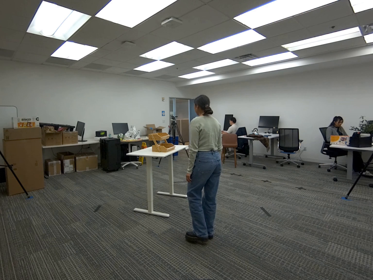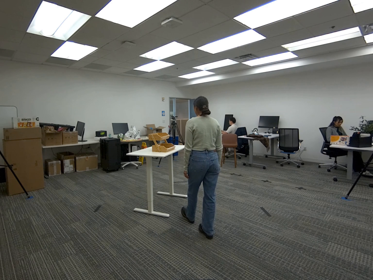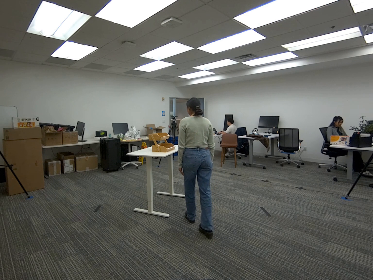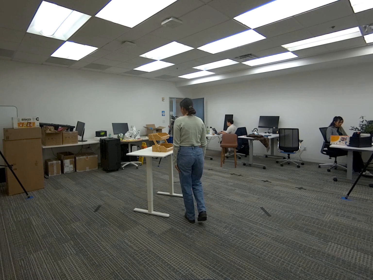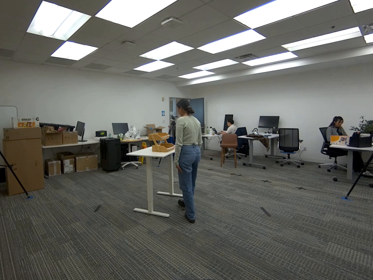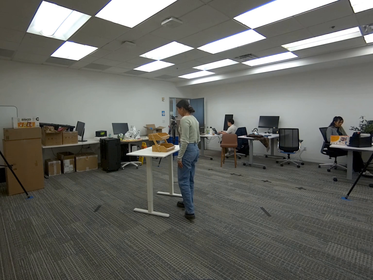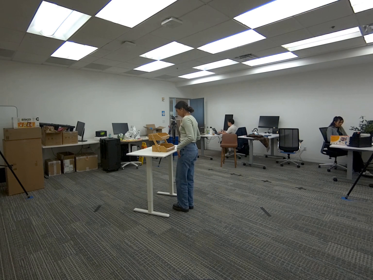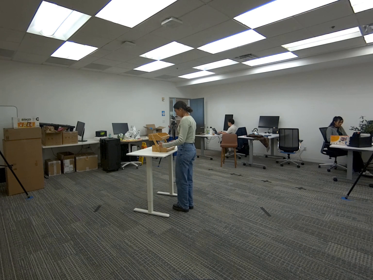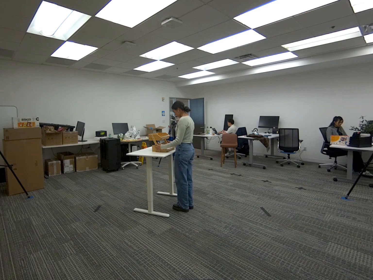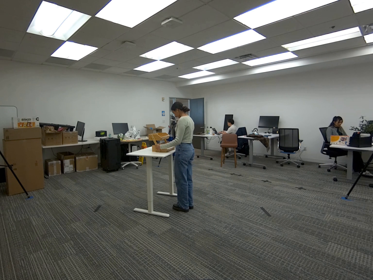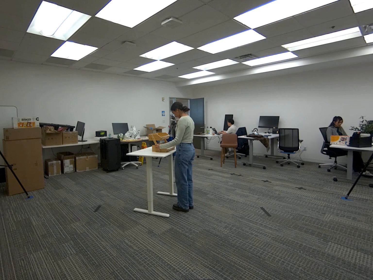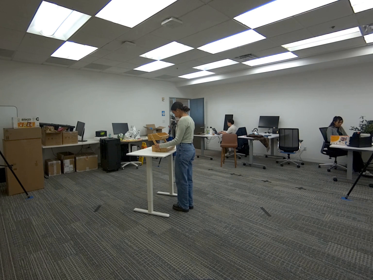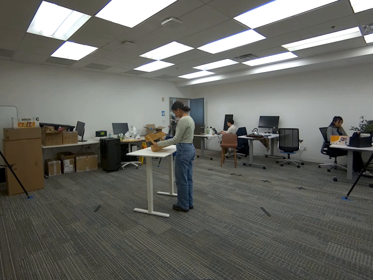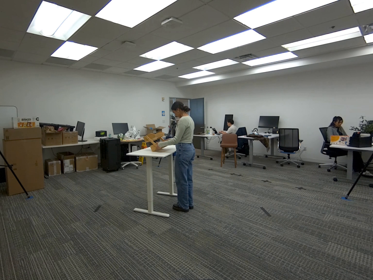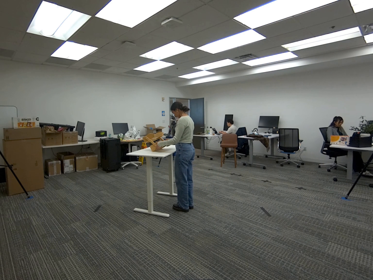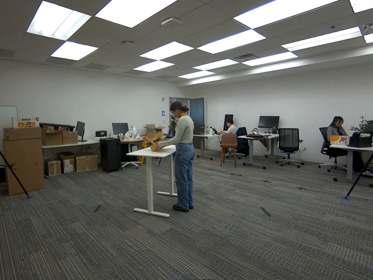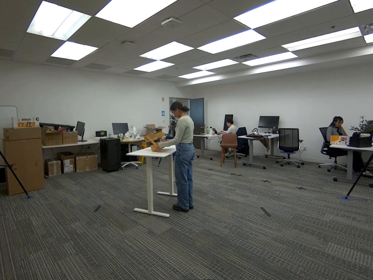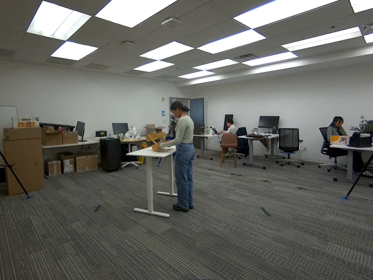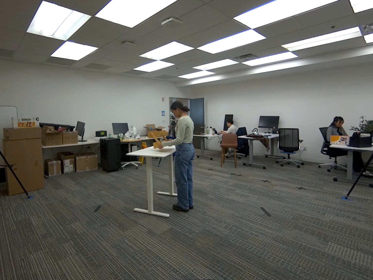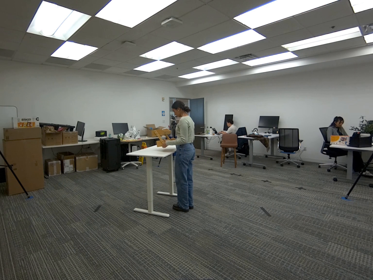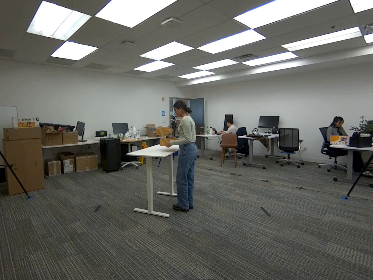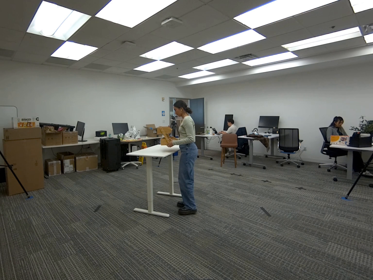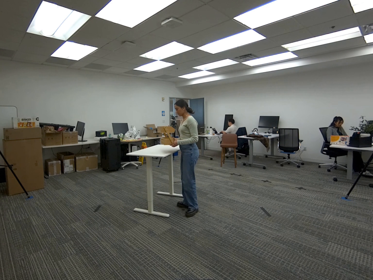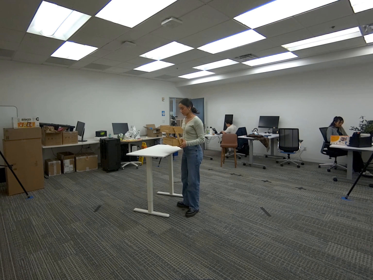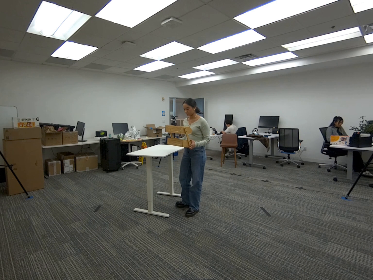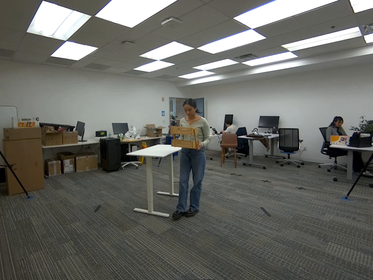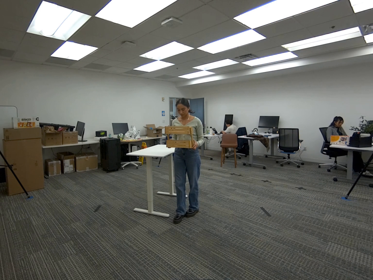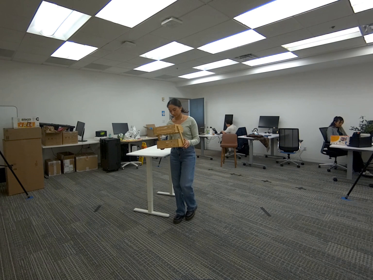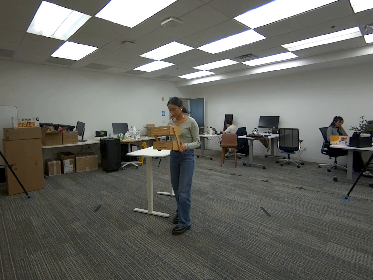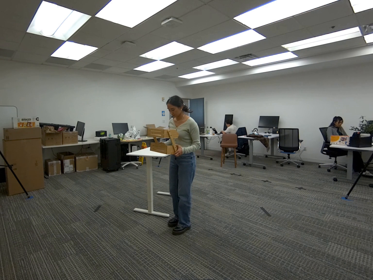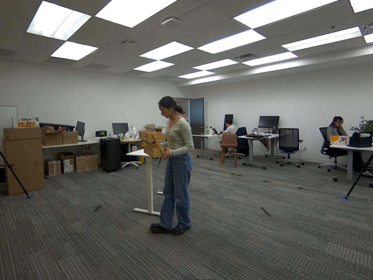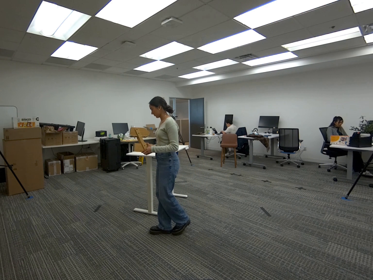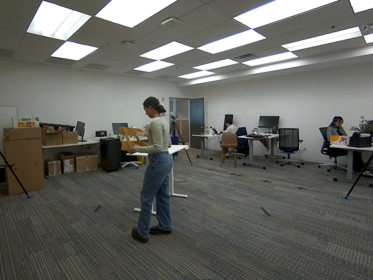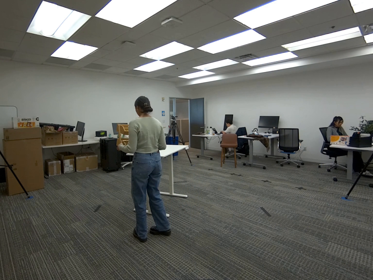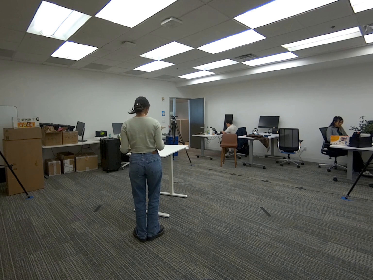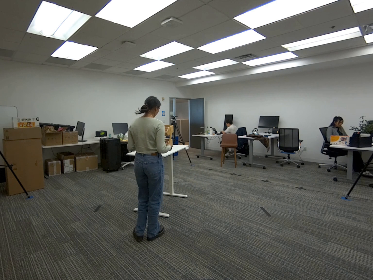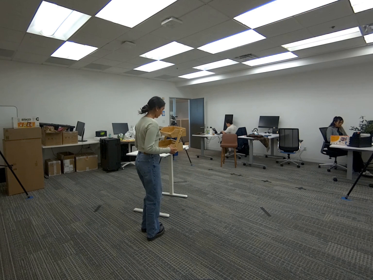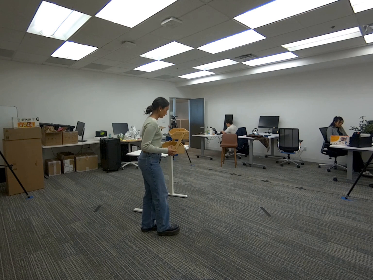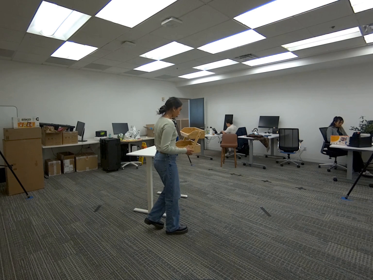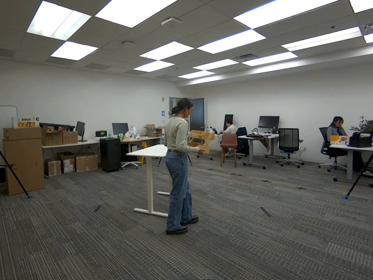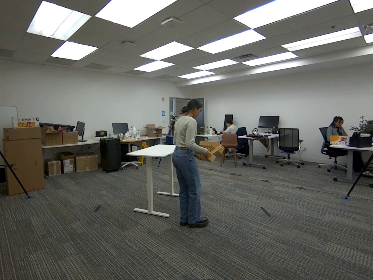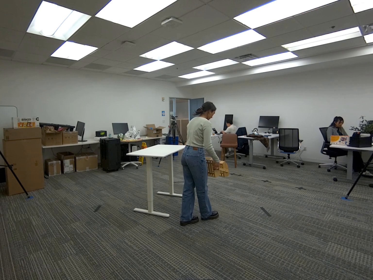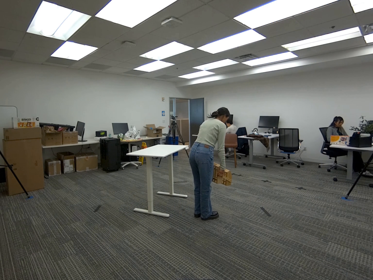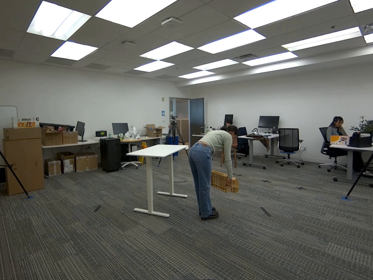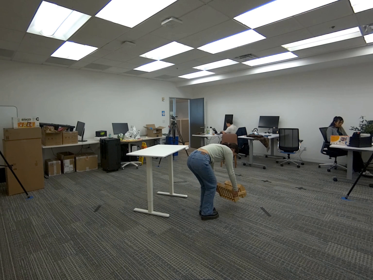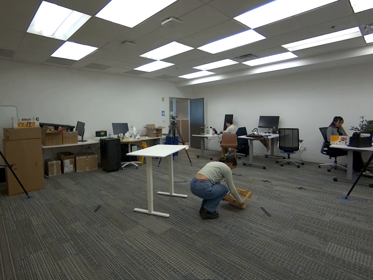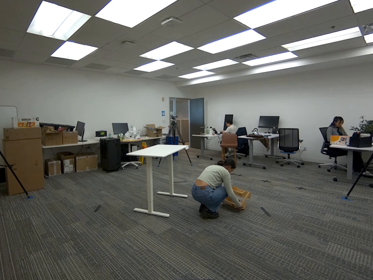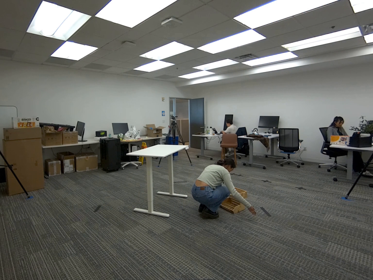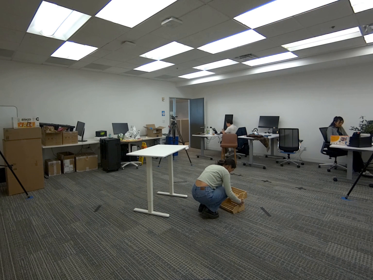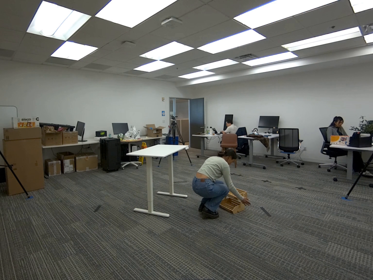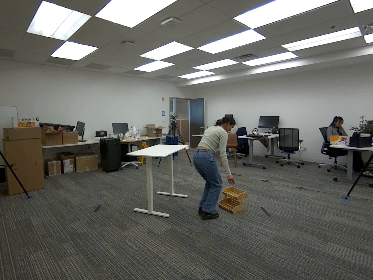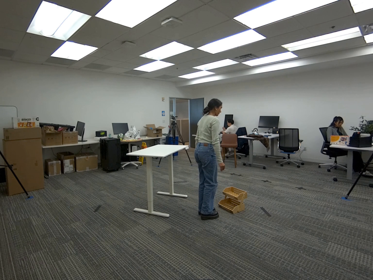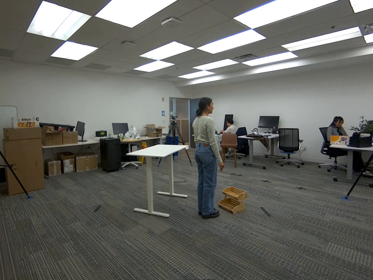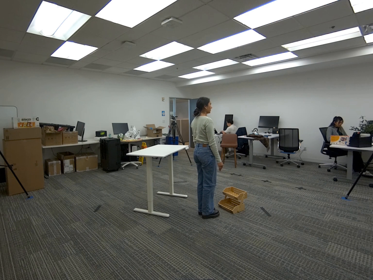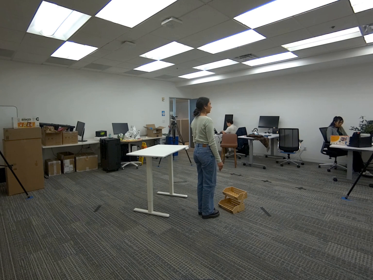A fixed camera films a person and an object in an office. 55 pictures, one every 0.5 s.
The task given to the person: Walk over to the wooden crate on the white desk and pick up the wooden crate from the bottom shelf using both hands and place on the ground.
